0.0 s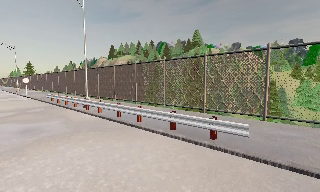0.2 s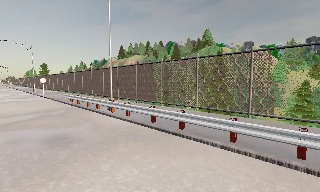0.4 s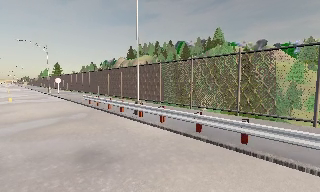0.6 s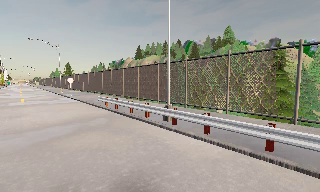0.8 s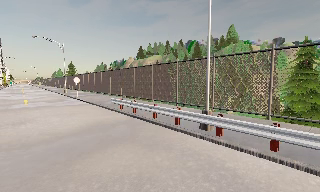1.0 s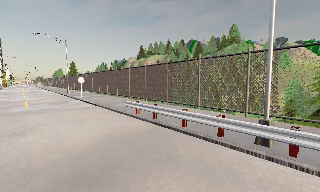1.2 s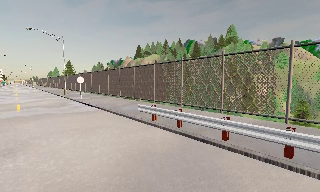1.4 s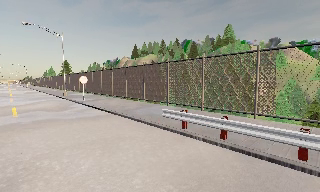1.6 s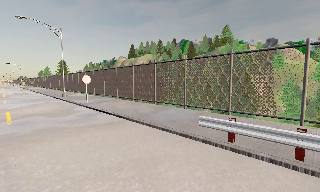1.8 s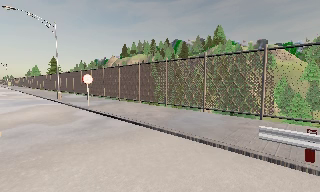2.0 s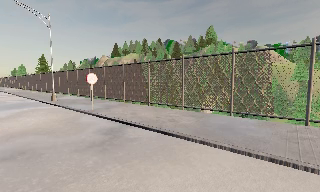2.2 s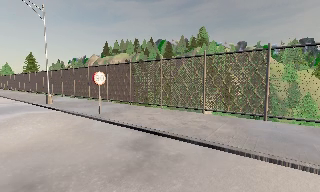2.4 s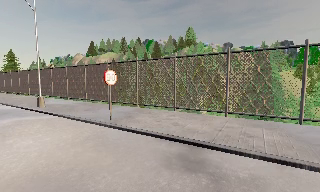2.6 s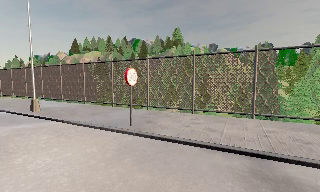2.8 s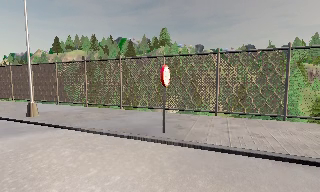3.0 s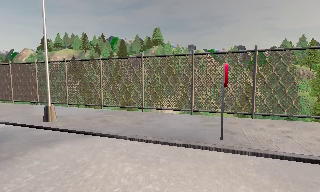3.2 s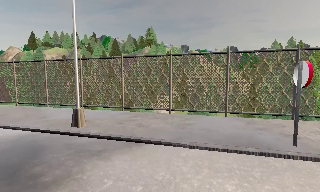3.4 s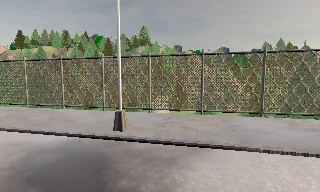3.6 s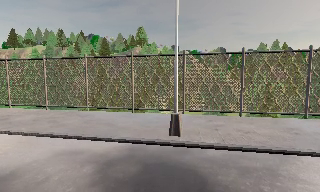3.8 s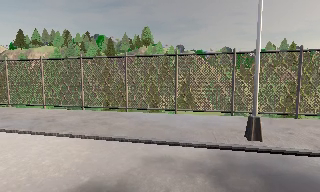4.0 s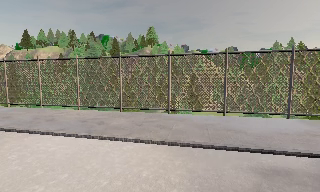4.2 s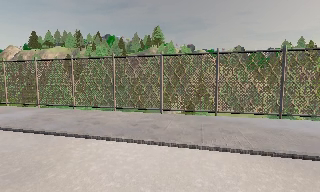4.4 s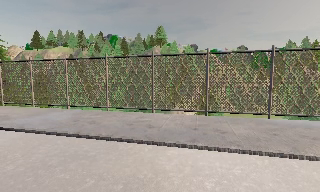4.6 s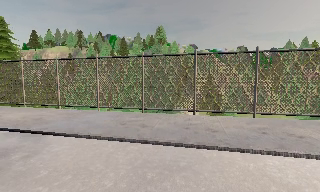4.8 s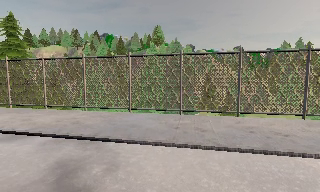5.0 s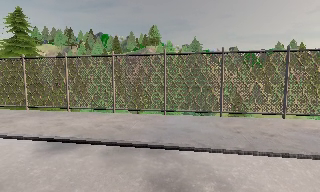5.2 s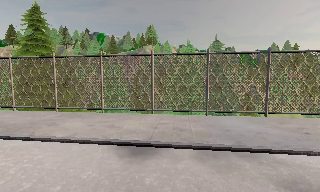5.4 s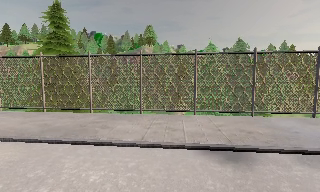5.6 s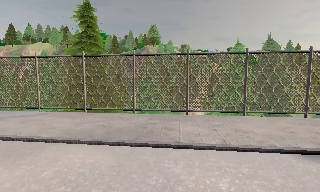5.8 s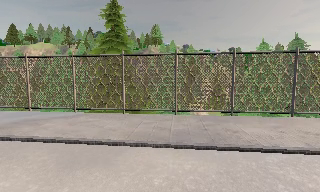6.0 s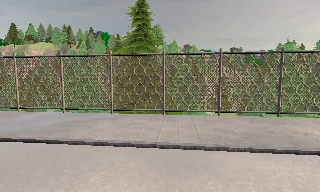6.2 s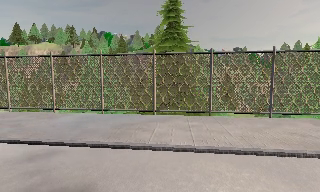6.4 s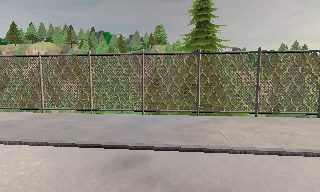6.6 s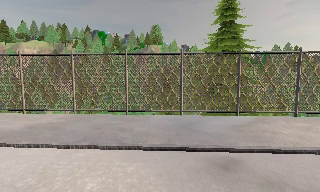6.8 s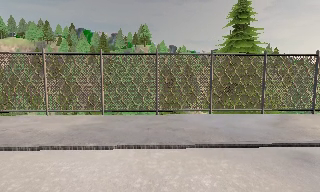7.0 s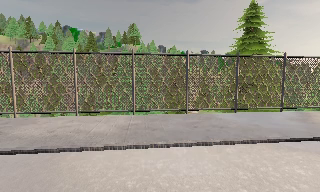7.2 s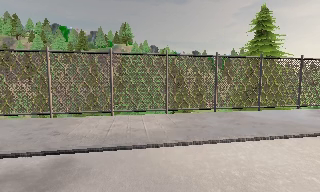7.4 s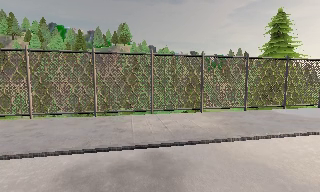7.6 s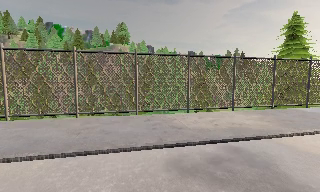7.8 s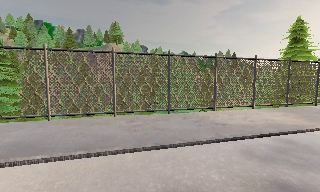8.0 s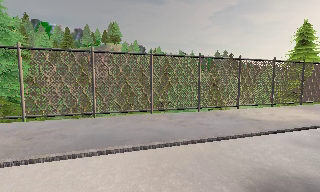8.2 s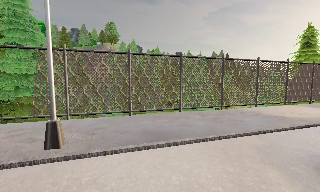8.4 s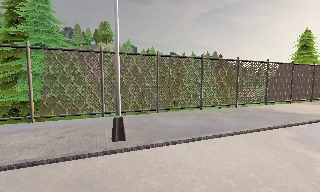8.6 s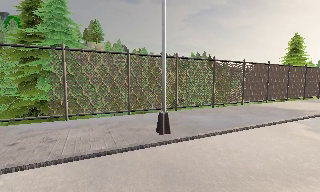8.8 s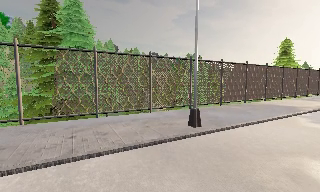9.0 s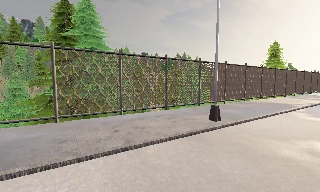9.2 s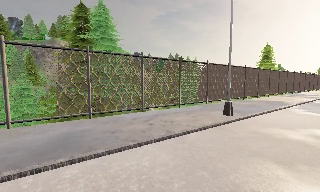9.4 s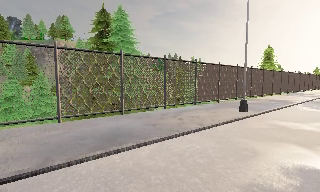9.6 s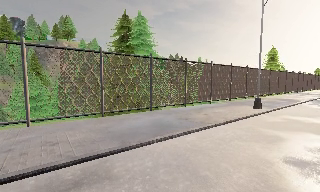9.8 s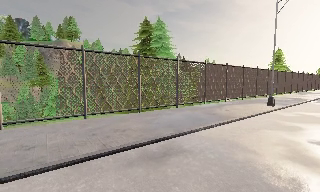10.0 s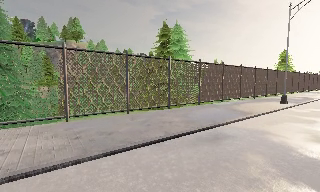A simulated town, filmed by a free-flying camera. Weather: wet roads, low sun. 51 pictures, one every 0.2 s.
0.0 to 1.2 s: The camera travels forward and to its left, about 11 m, so what stands in front looms larger.
1.2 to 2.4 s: The camera pans to its right, which is clockwise from overhead, by about 15 degrees. It travels to its left and forward, about 11 m, so close, fixed things drift to the right.
2.4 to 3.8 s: The camera pans to its right, which is clockwise from overhead, by about 20 degrees. It travels to its left, about 14 m, so close, fixed things drift to the right.
3.8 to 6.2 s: The camera travels to its left, about 25 m, so close, fixed things drift to the right.
6.2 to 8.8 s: The camera pans to its right, which is clockwise from overhead, by about 35 degrees. It travels to its left, about 25 m, so close, fixed things drift to the right.
8.8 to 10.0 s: The camera travels to its left and backward, about 11 m, so close, fixed things drift to the right.
The film runs forward here.
